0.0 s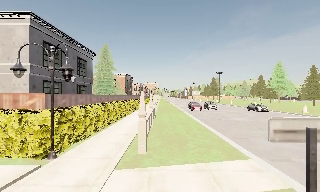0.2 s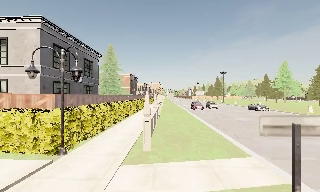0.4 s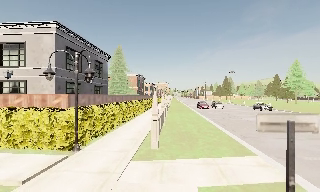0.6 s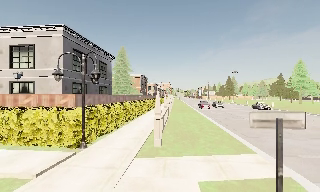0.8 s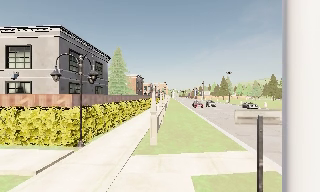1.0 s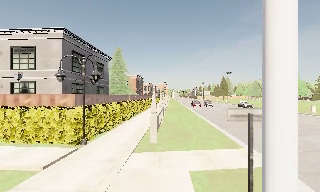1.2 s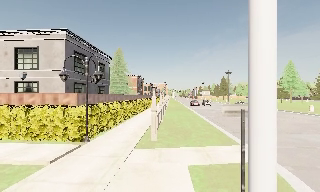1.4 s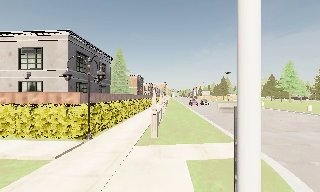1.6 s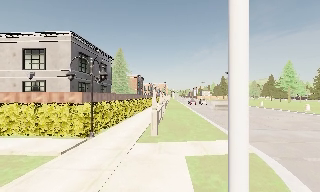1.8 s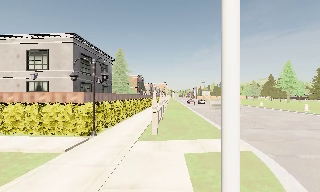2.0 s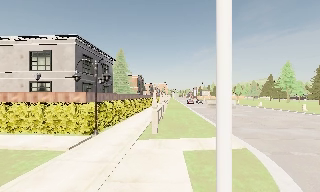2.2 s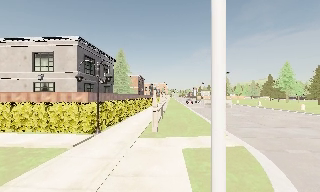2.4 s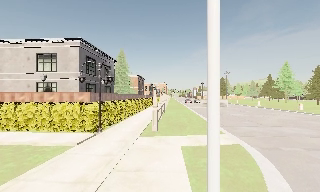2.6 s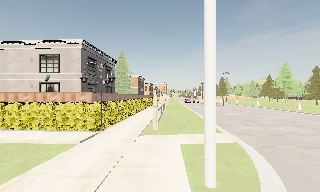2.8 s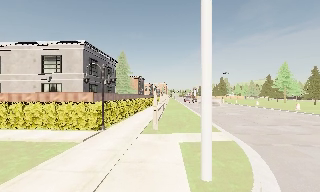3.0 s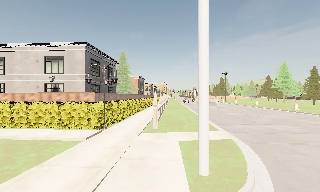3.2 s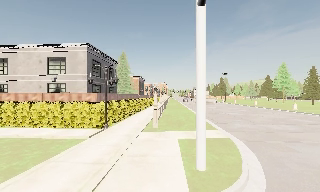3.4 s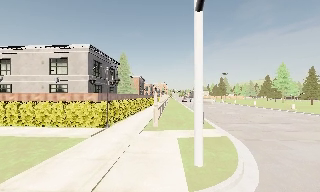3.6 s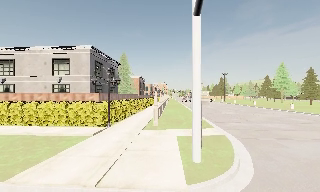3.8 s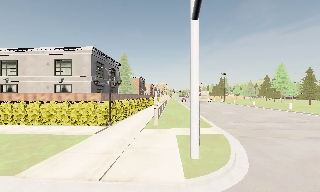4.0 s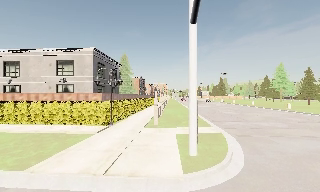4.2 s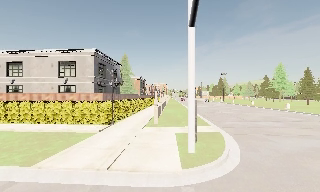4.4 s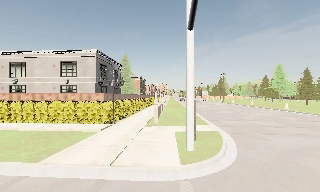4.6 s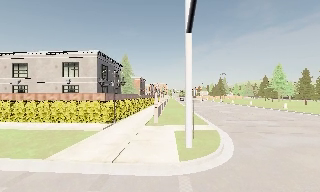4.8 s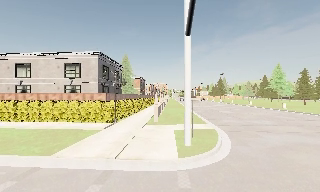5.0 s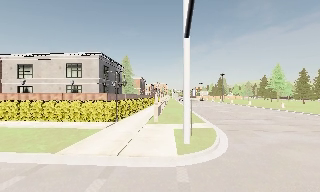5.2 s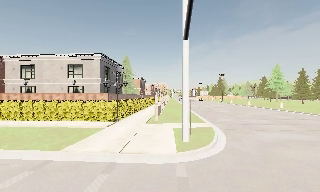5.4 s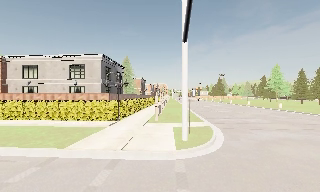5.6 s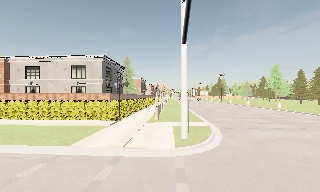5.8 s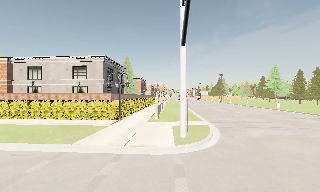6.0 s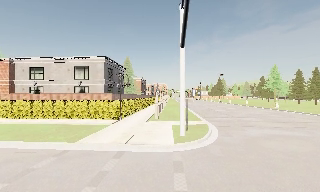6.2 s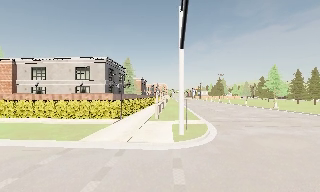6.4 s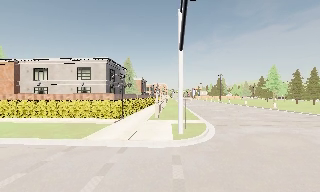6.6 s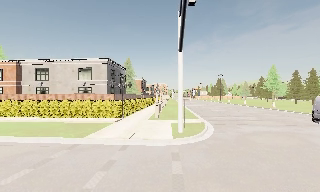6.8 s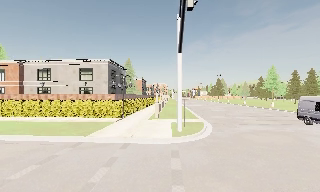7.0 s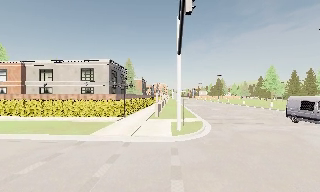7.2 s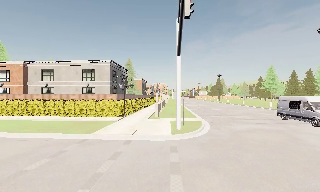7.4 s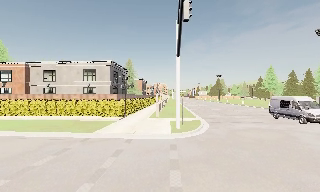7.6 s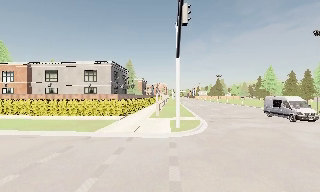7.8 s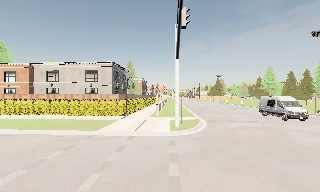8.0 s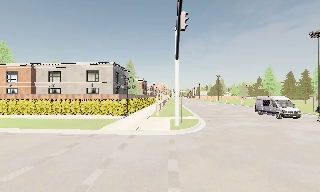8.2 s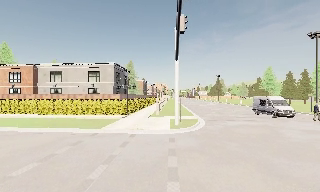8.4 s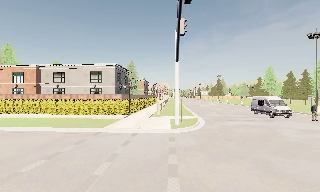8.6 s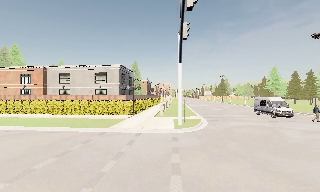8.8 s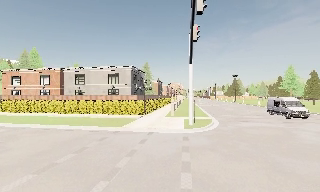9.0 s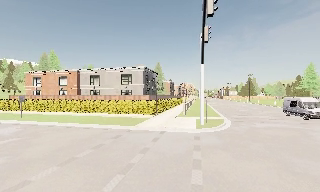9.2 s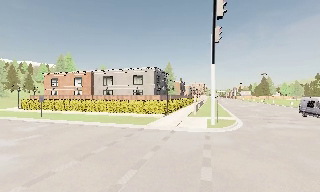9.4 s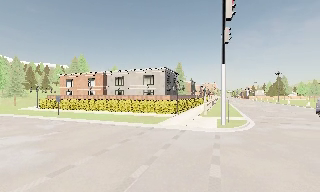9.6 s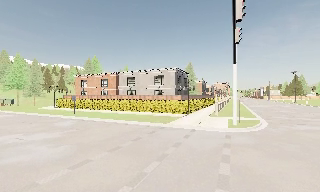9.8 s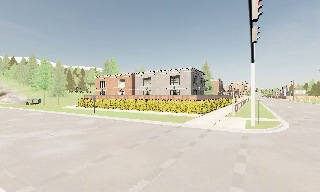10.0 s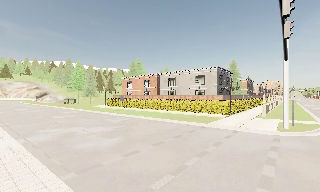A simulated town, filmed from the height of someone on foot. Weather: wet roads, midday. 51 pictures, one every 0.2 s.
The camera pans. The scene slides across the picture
to the right.
The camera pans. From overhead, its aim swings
counterclockwise.
0.0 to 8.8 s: The camera travels backward, about 14 m, so what stands in front gets smaller.
8.8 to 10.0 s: The scene slides to the right, as the camera pans about 30 degrees to its left. It travels backward, about 2 m, so what stands in front gets smaller.
The film runs backward here.
